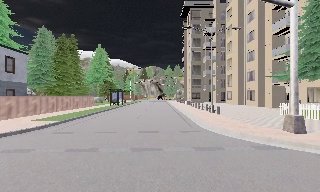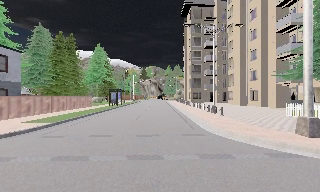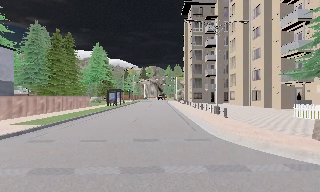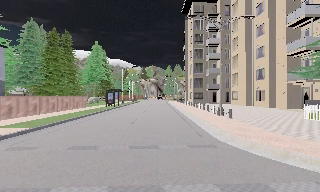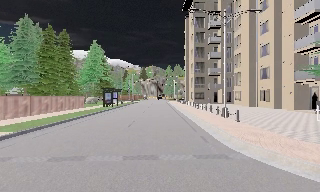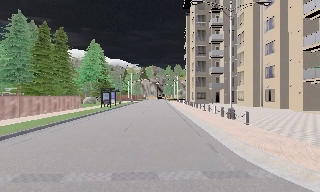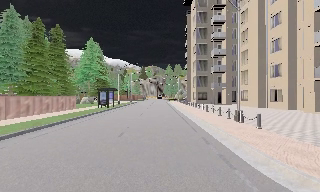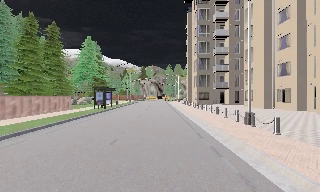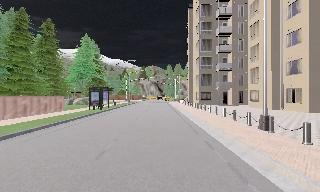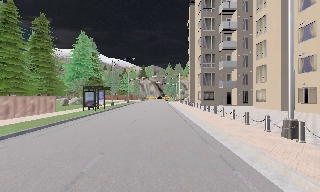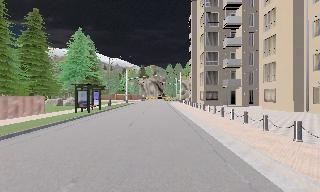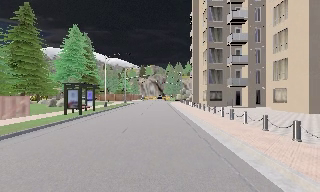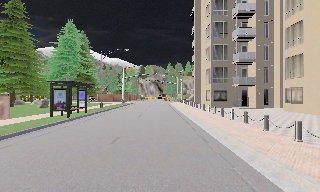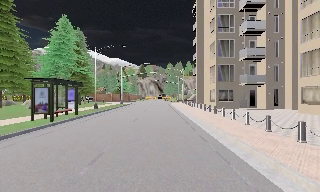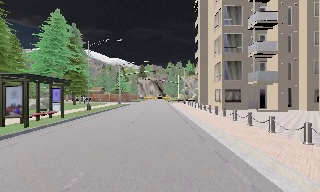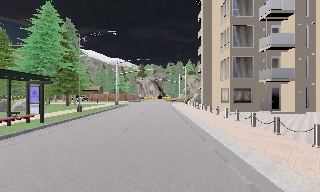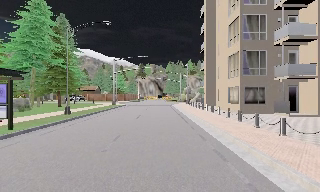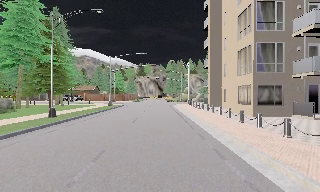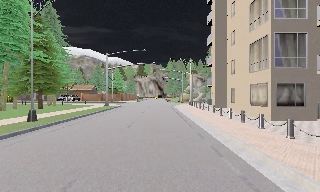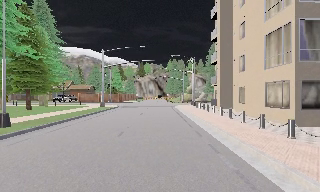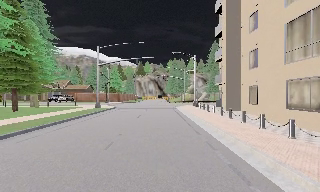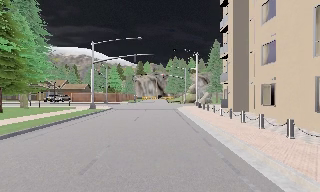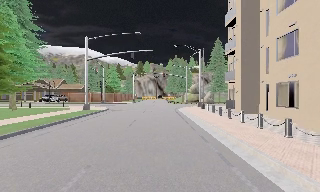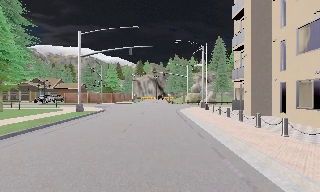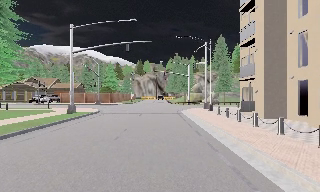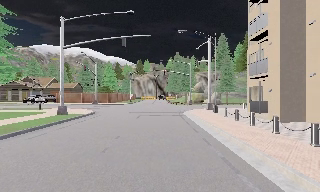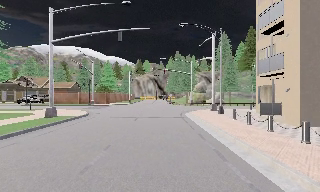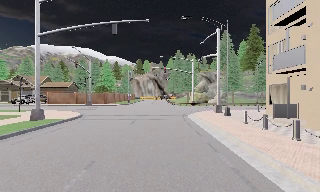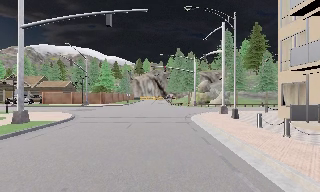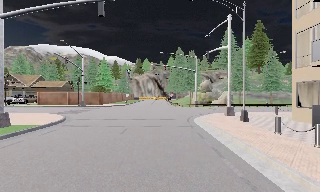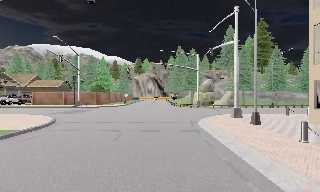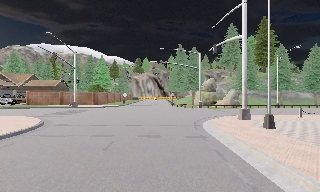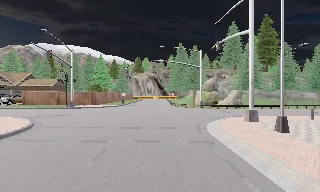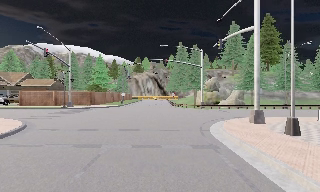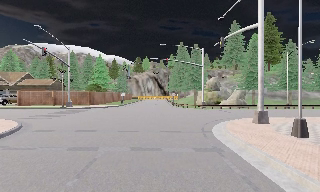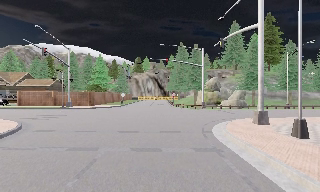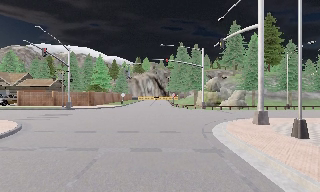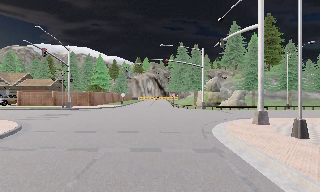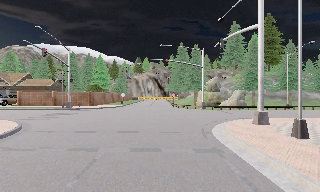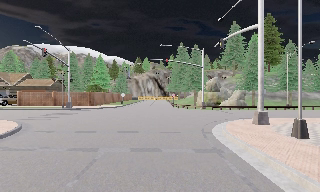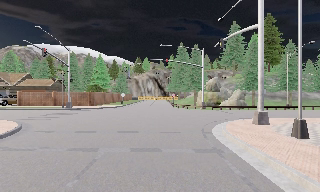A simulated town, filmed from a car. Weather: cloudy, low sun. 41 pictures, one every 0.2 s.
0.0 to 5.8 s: The camera travels forward, about 40 m, so what stands in front looms larger.
5.8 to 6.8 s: The camera travels forward, about 4 m, so what stands in front looms larger. It loses speed.
6.8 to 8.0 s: The camera keeps its place and its aim.
The film runs forward here.
